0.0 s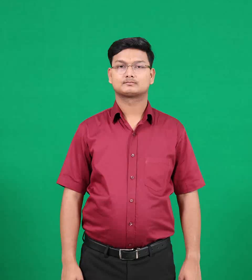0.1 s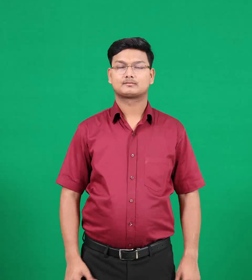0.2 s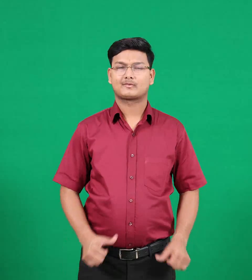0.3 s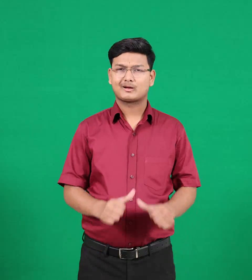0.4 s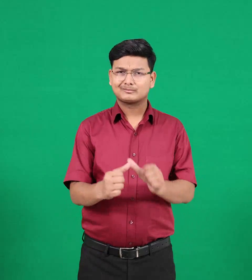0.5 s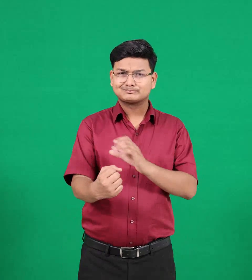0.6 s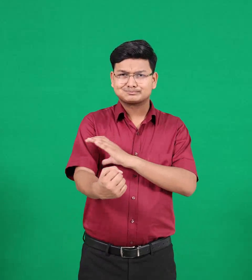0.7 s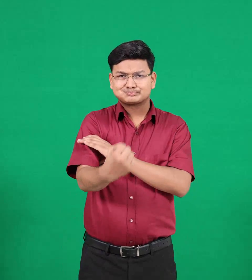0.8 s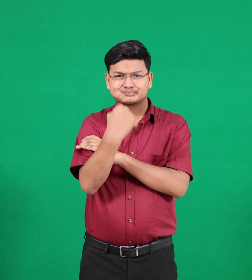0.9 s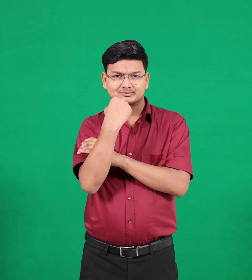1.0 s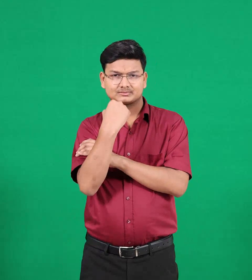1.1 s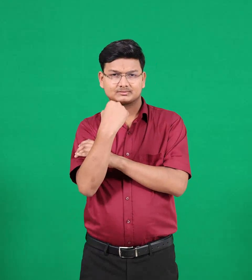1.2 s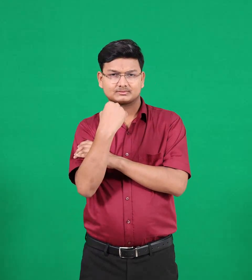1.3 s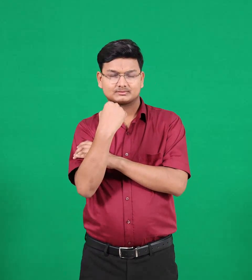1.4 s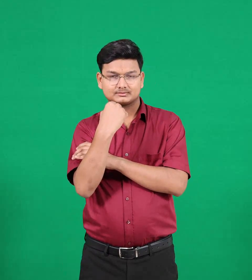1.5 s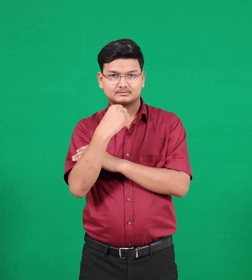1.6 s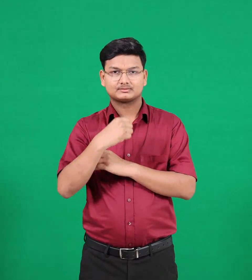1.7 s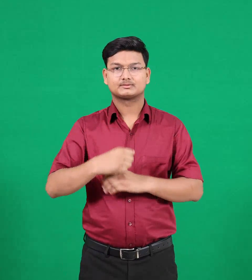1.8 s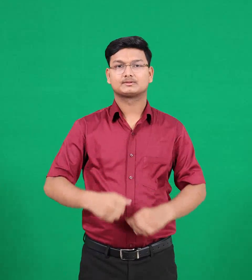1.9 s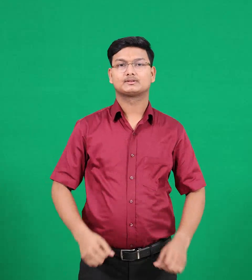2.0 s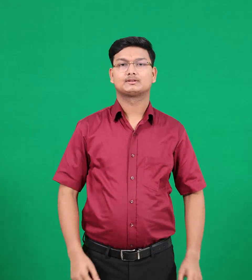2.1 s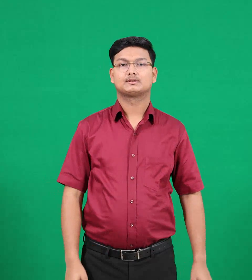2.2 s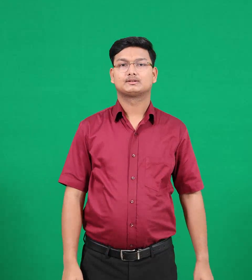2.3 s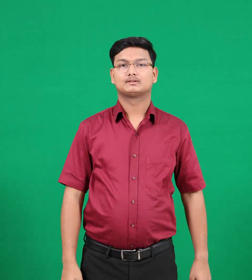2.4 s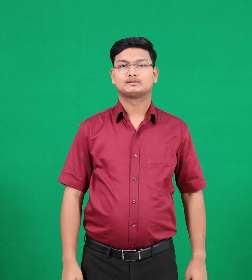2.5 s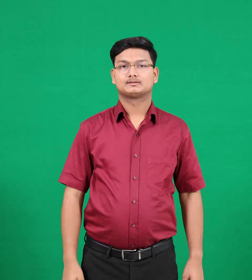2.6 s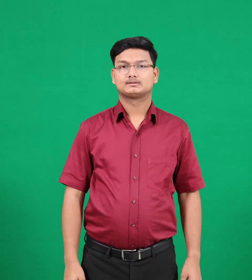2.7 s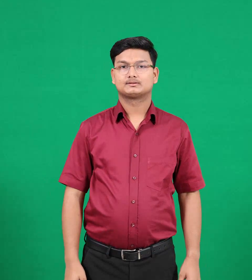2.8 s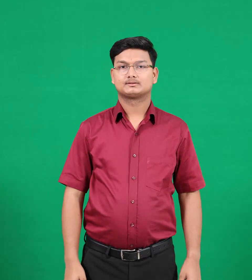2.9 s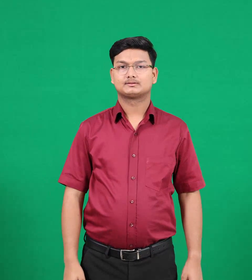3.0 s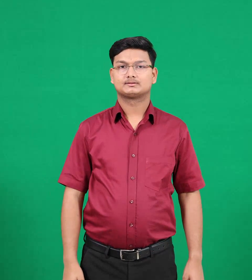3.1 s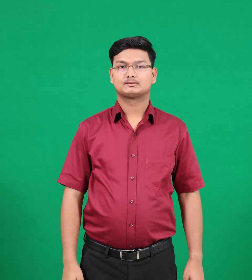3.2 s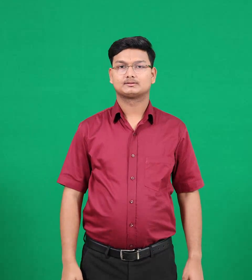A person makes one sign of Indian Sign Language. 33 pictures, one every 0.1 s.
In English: authority
